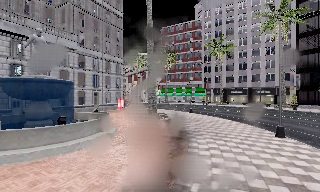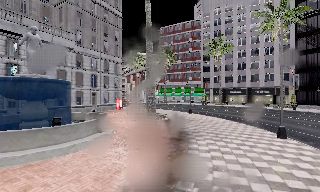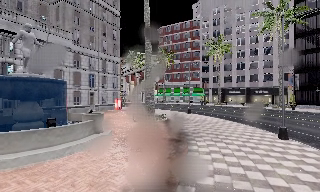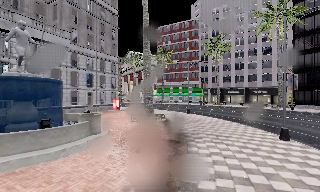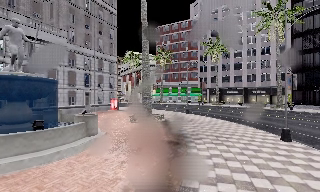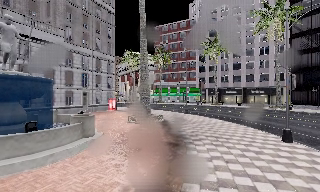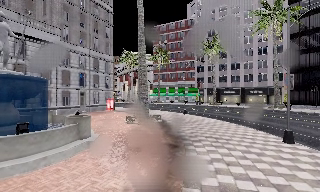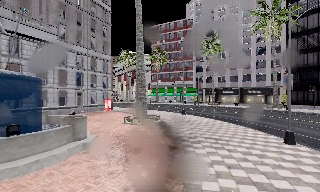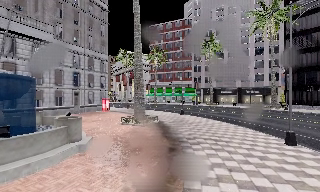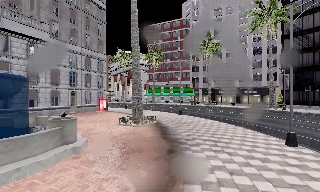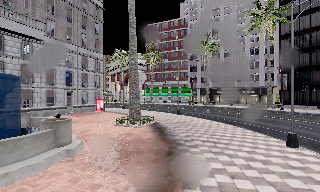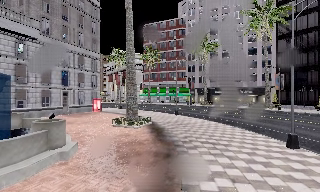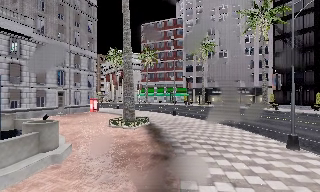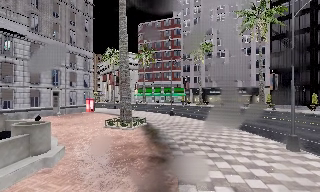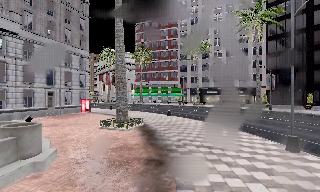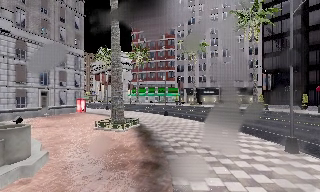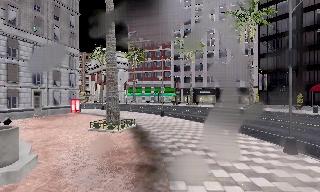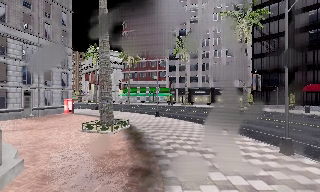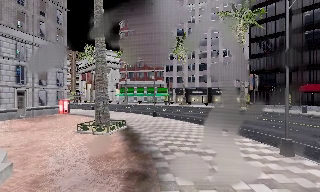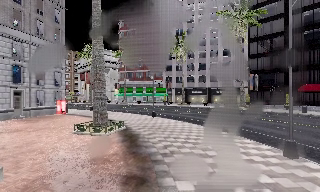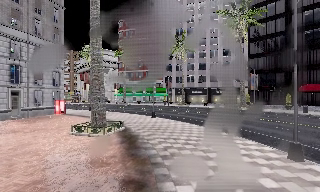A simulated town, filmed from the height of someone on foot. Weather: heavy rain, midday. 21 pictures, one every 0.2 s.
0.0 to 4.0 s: The scene slides to the left, as the camera pans about 15 degrees to its right. It travels forward, about 5 m, so what stands in front looms larger.
The film runs forward here.
